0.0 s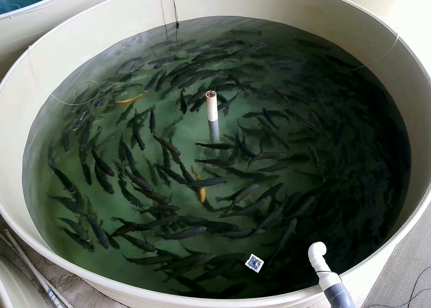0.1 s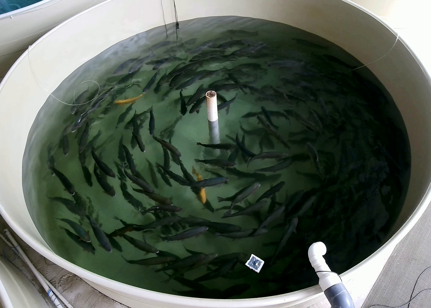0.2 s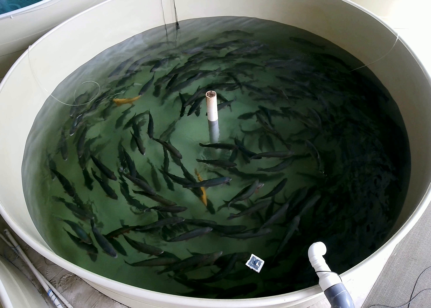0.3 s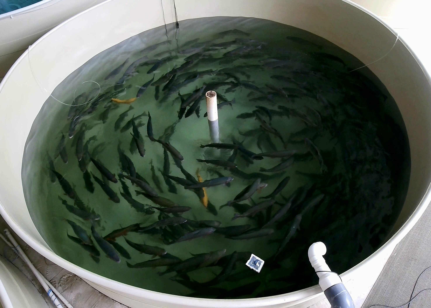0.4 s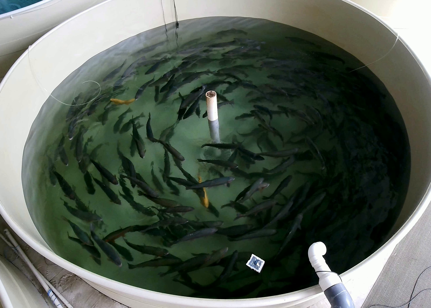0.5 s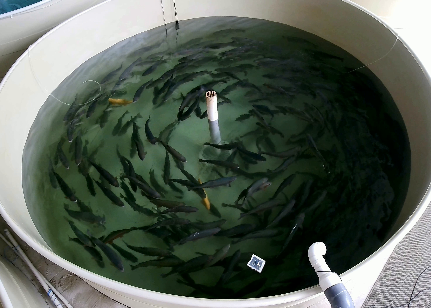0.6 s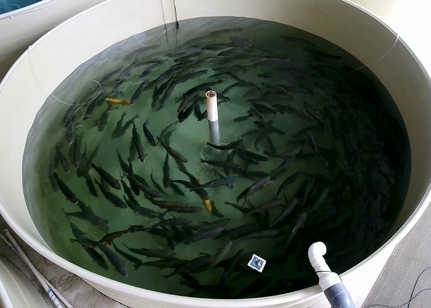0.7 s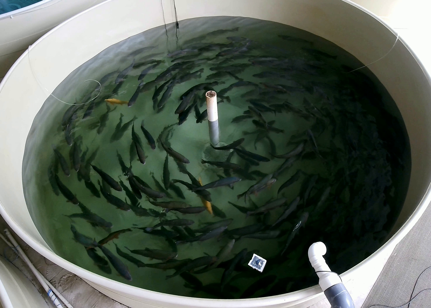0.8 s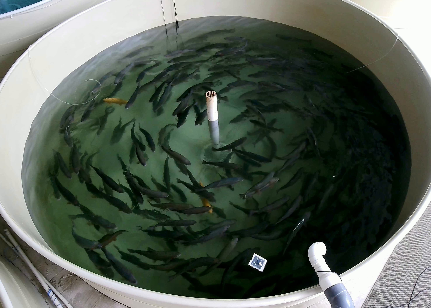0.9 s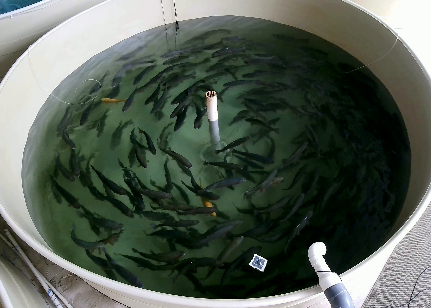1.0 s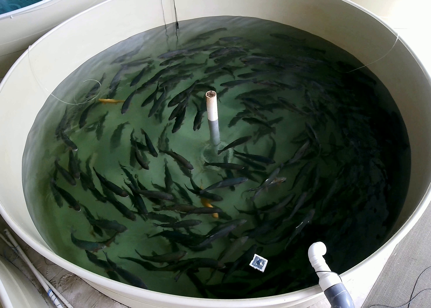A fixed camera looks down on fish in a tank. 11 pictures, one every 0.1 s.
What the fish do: Normal cruising.
